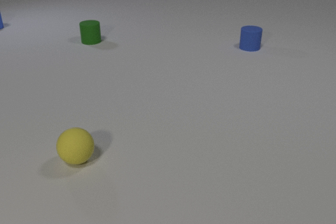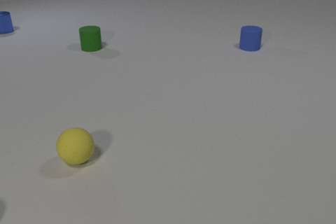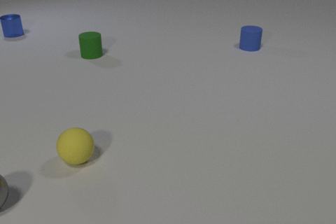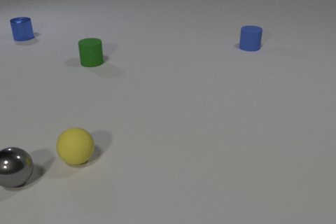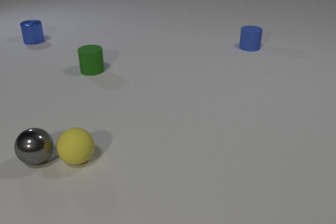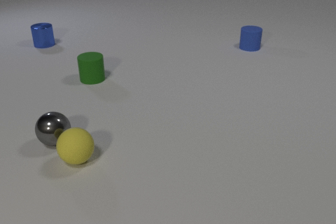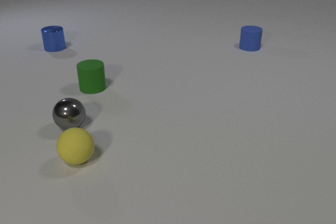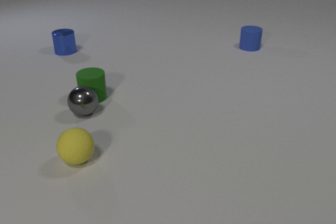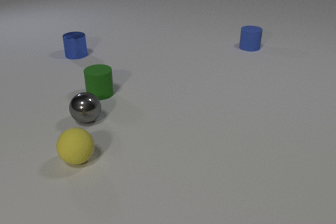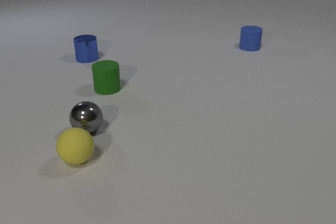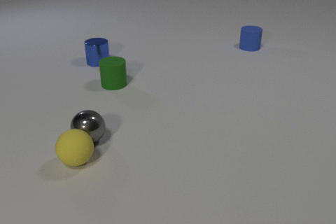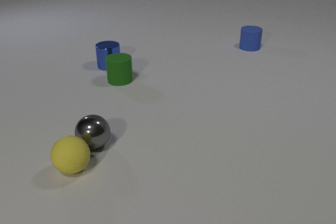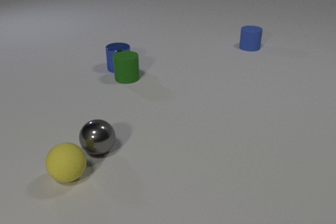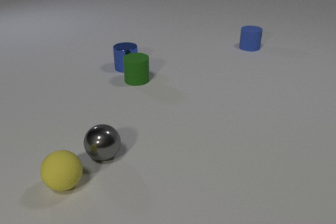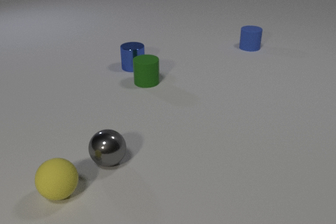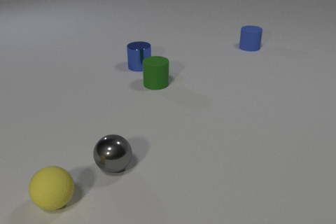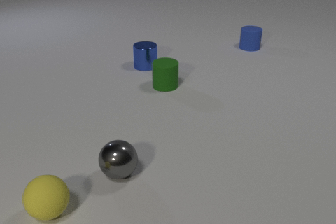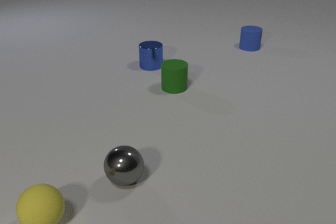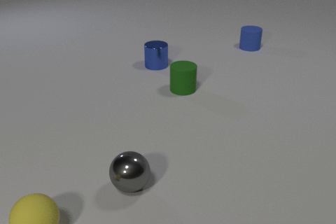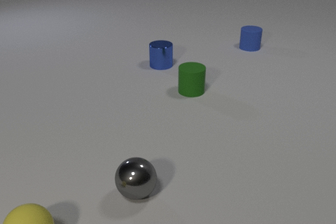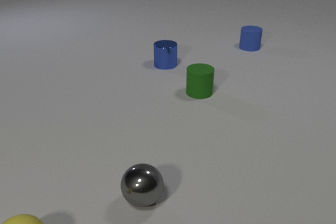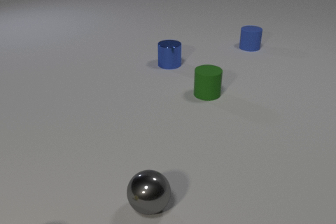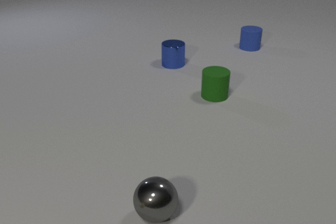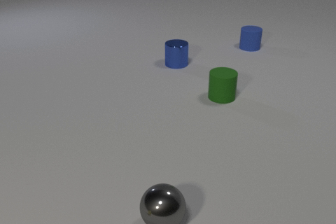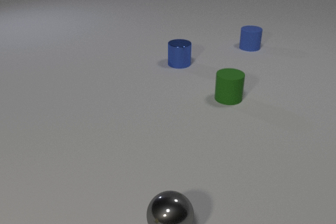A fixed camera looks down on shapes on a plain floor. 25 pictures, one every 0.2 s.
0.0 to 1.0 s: The green rubber cylinder slides toward the camera. The gray metal sphere comes in at the left edge, rolls away from the camera and to the right. The blue metal cylinder slides toward the camera and to the right.
1.0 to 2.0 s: The green rubber cylinder slides to the right and toward the camera. The gray metal sphere rolls to the right. The blue metal cylinder slides toward the camera and to the right. The green rubber cylinder and the gray metal sphere collide. The gray metal sphere and the yellow rubber sphere collide.
2.0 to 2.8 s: The green rubber cylinder slides to the right. The gray metal sphere rolls toward the camera and to the right. The blue metal cylinder slides to the right and toward the camera. The yellow rubber sphere rolls toward the camera. The green rubber cylinder and the blue metal cylinder collide.
2.8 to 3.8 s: The green rubber cylinder slides to the right and toward the camera. The gray metal sphere rolls toward the camera and to the right. The blue metal cylinder slides to the right. The yellow rubber sphere rolls toward the camera and to the left.
3.8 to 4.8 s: The green rubber cylinder slides to the right. The gray metal sphere rolls toward the camera and to the right. The blue metal cylinder slides to the right. The yellow rubber sphere rolls toward the camera and to the left, leaves at the bottom edge.
How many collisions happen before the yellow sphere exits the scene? 3.
How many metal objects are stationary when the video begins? 0.
How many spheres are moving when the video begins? 0.
